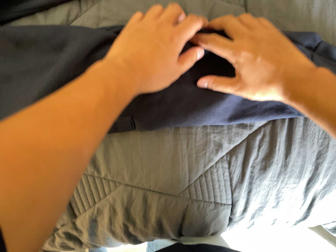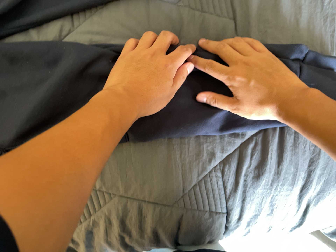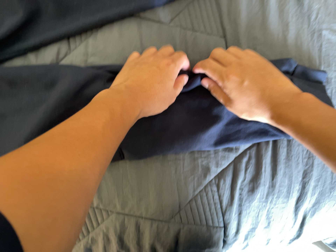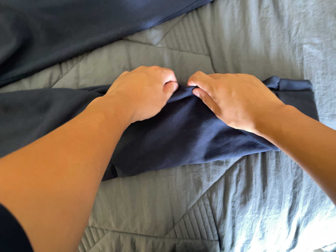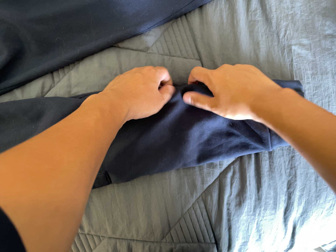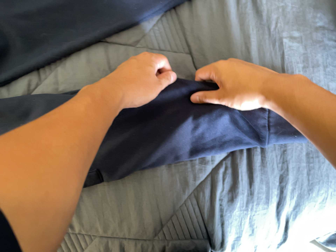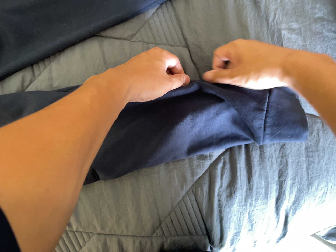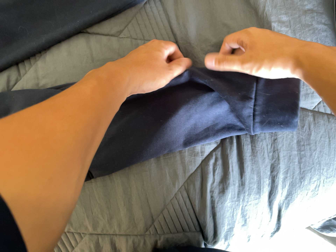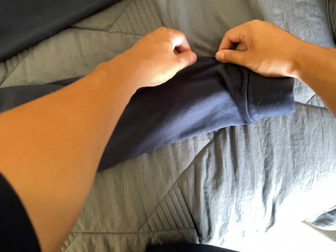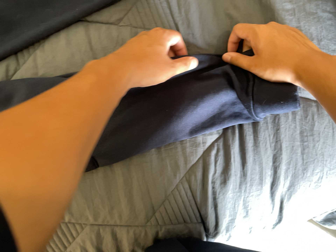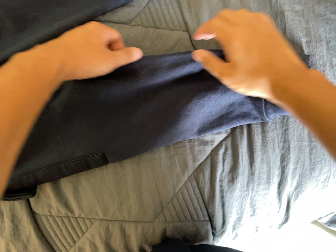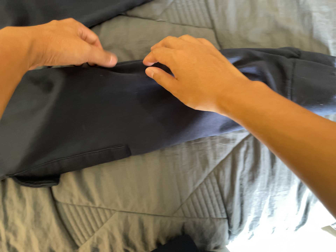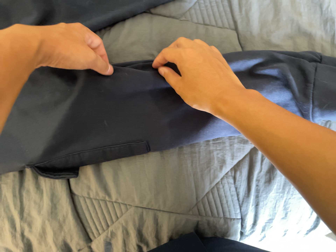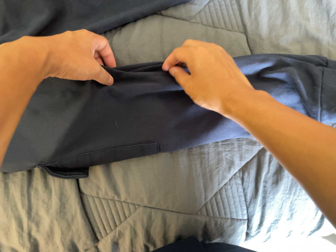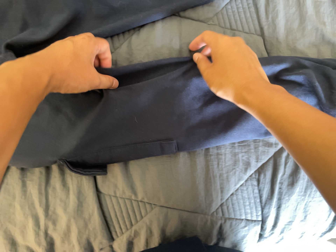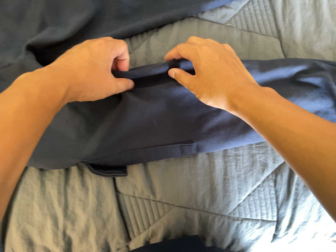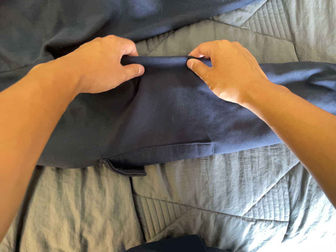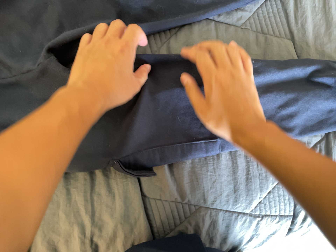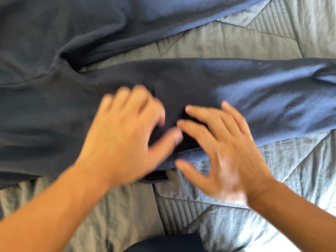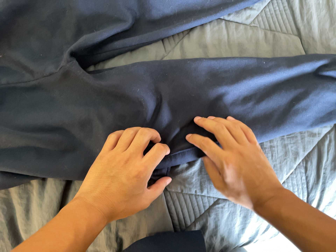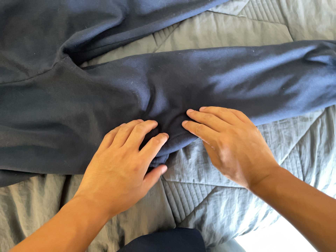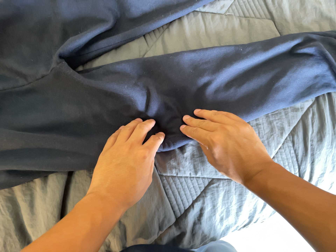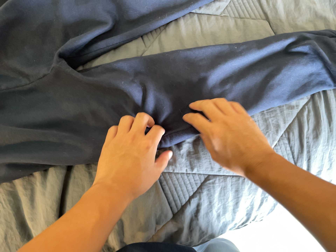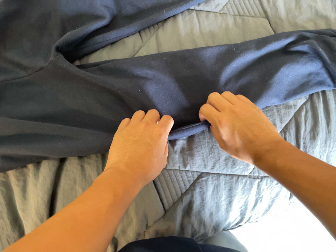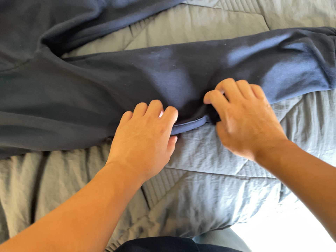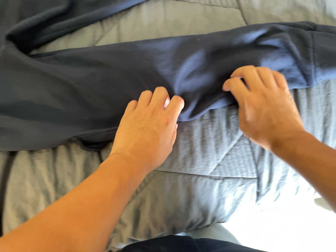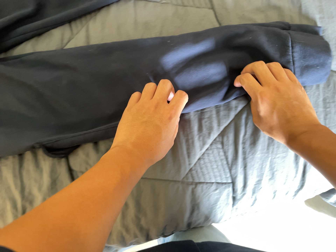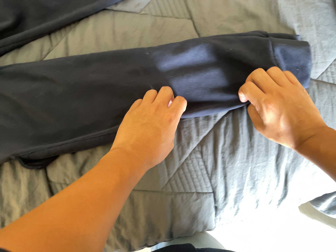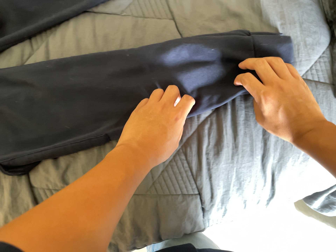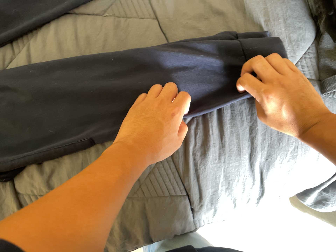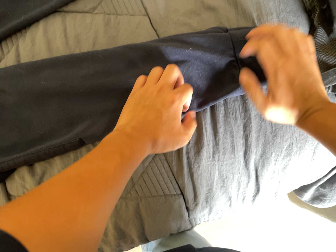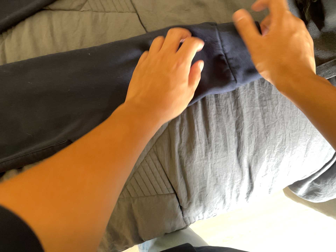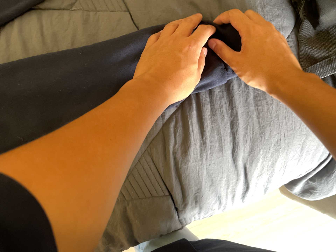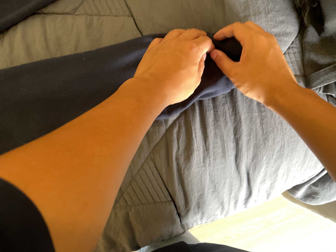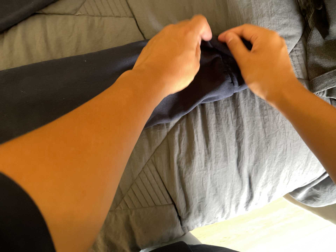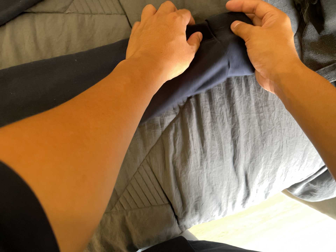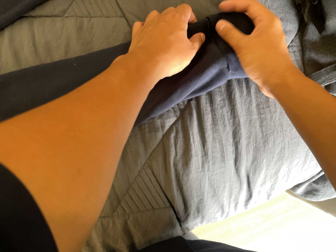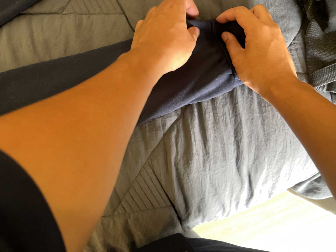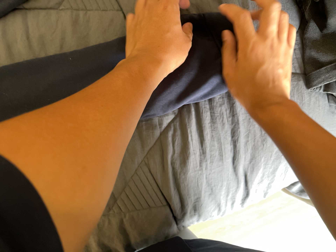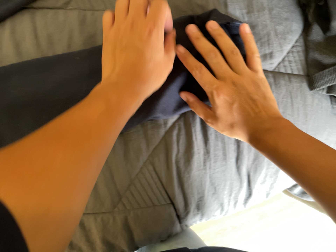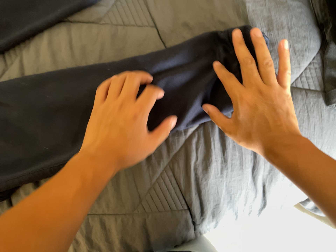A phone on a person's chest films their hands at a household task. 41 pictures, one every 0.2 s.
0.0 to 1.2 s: The camera travels to its right, about 8 cm, so close, fixed things drift to the left. It rolls about its line of sight by about 10 degrees, and the scene rotates counterclockwise.
1.2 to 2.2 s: The camera shifts only a little, or ends up much as it began.
2.2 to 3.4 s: The camera travels to its left, about 20 cm, so close, fixed things drift to the right.
3.4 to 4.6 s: The camera travels toward the bottom of its view and backward, about 9 cm.
4.6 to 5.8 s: The camera travels to its right, about 24 cm, so close, fixed things drift to the left.
5.8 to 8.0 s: The camera shifts only a little, or ends up much as it began.
The film runs forward here.
